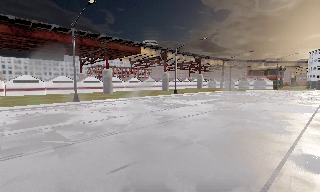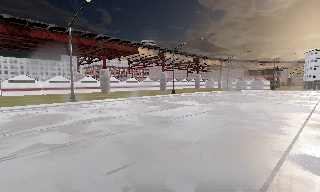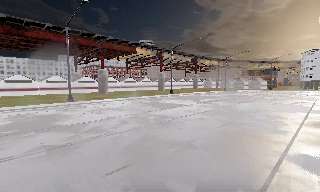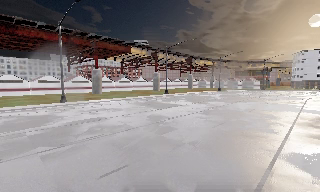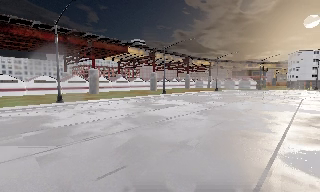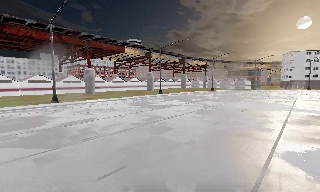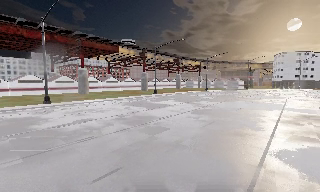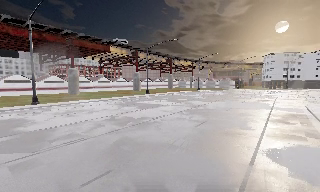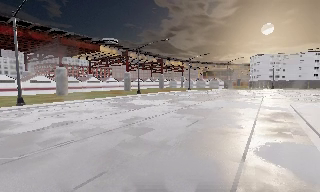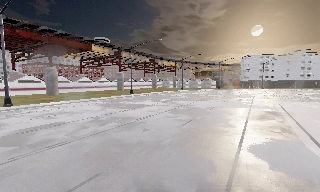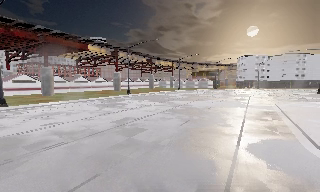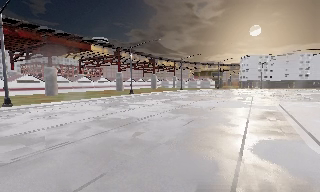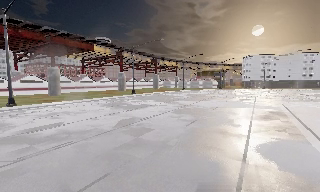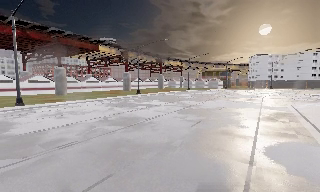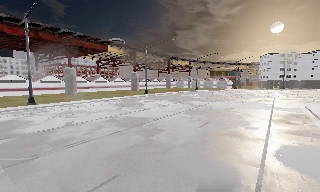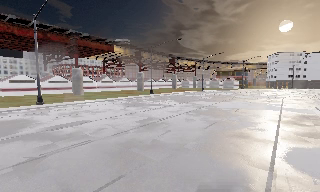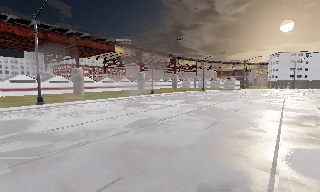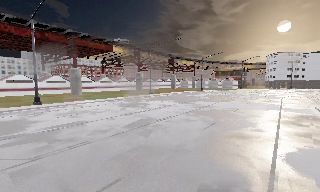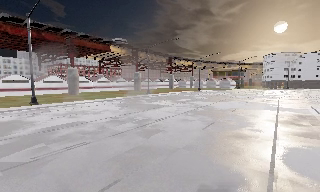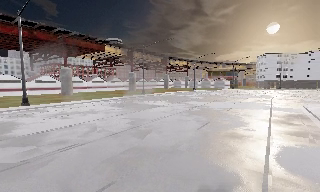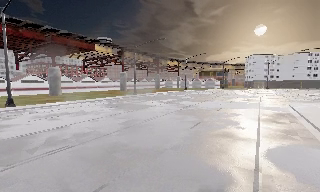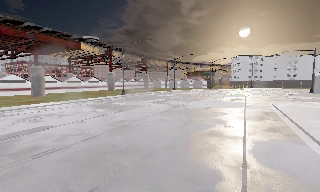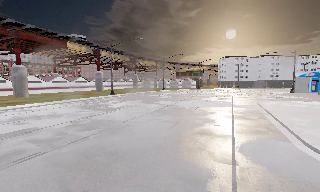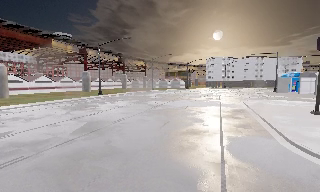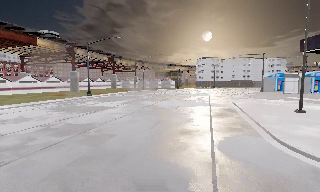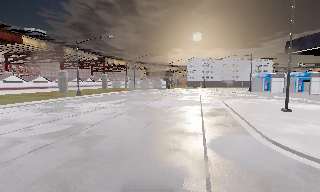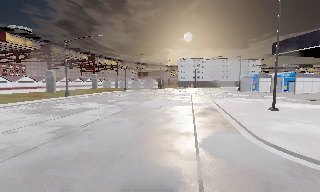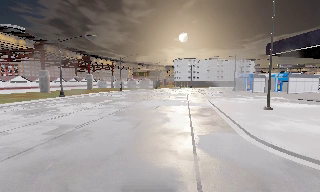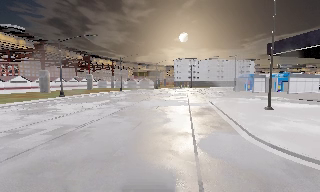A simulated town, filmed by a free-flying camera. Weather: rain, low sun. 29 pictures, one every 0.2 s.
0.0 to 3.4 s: The camera travels forward and to its left, about 1 m, so what stands in front looms larger.
3.4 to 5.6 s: The scene slides to the left, as the camera pans about 30 degrees to its right.
The film runs forward here.
